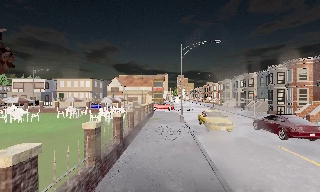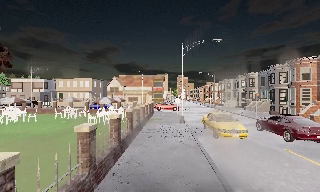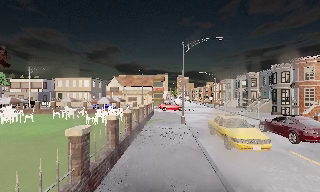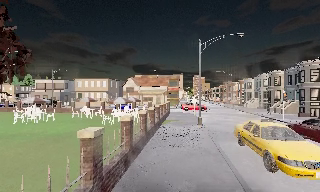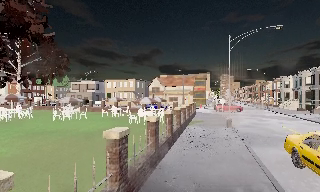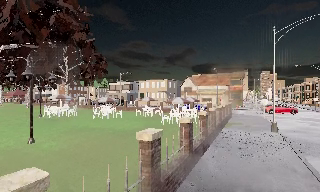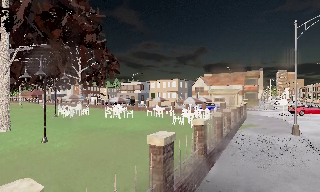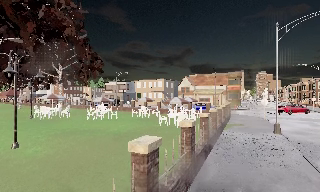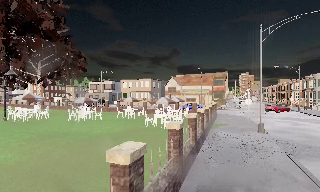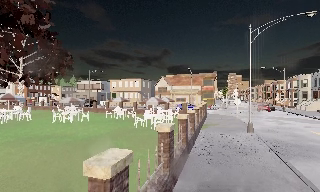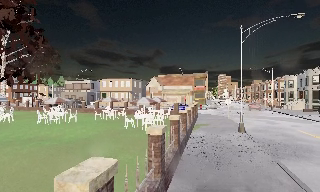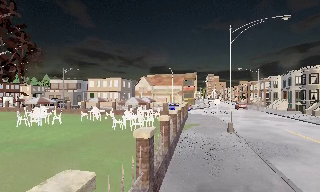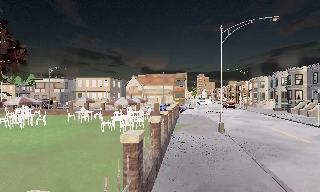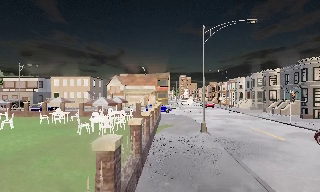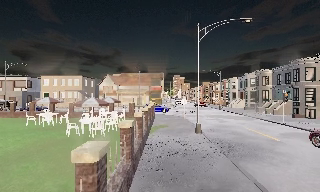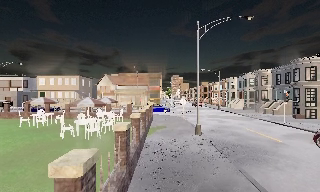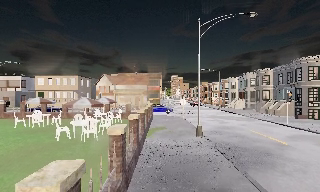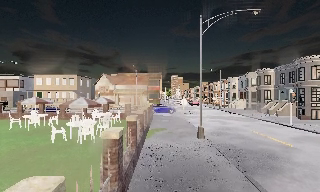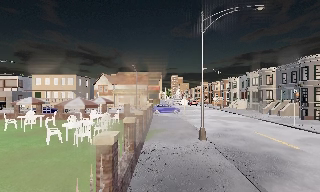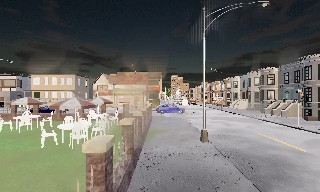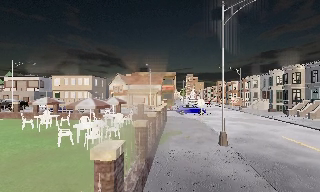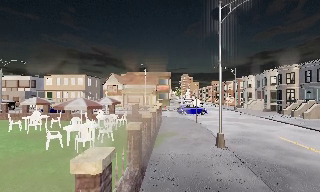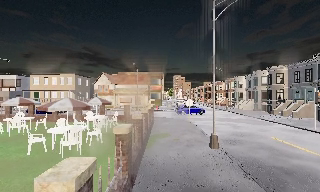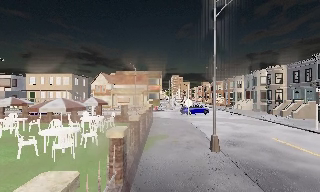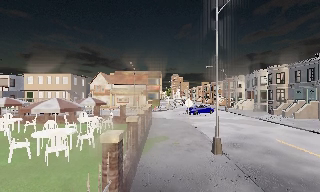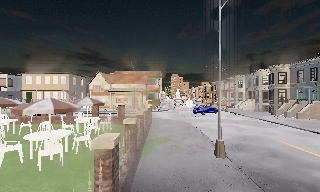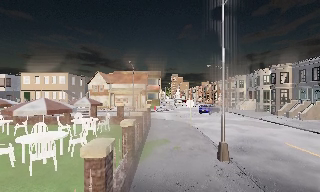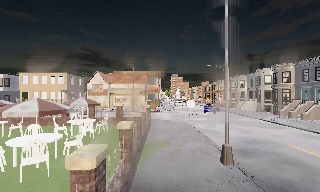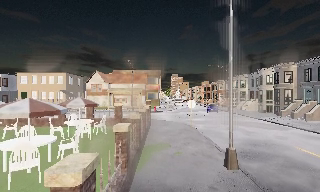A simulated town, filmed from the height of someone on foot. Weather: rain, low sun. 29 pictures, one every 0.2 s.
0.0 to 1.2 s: The scene slides to the right, as the camera pans about 30 degrees to its left. It travels forward, about 2 m, so what stands in front looms larger.
1.2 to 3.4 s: The scene slides to the left, as the camera pans about 30 degrees to its right. It travels forward, about 4 m.
3.4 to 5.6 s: The camera travels forward, about 4 m, so what stands in front looms larger.
The film runs forward here.
